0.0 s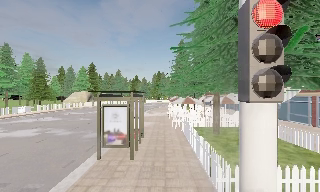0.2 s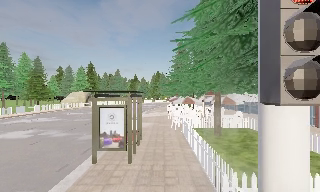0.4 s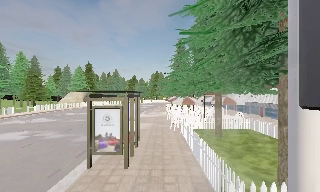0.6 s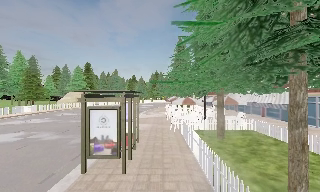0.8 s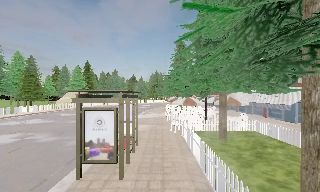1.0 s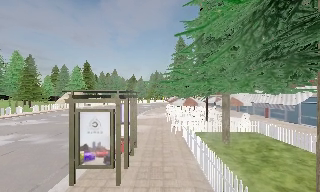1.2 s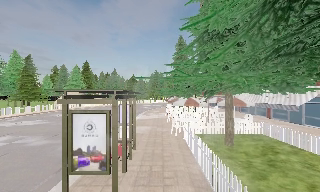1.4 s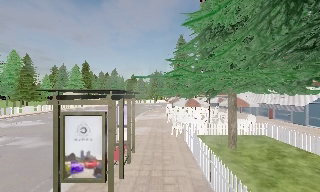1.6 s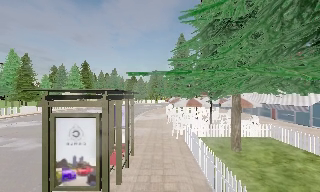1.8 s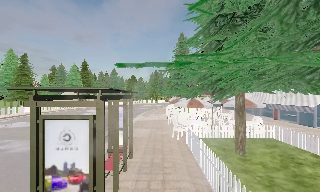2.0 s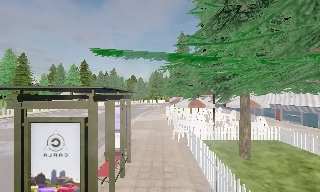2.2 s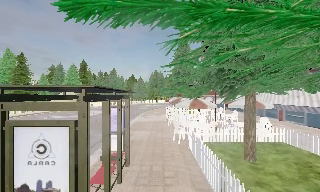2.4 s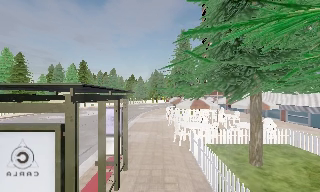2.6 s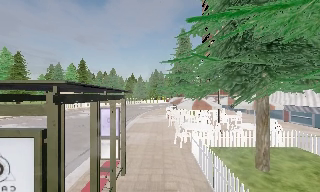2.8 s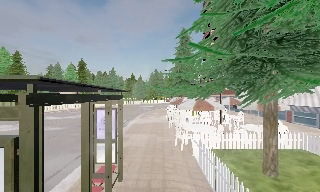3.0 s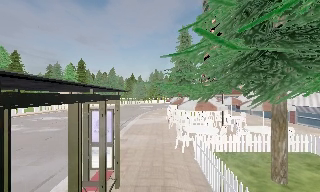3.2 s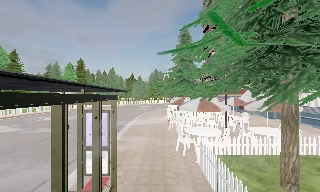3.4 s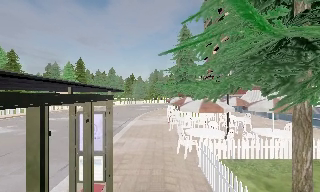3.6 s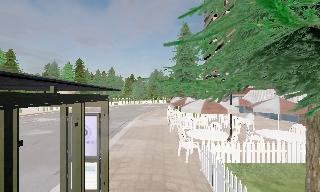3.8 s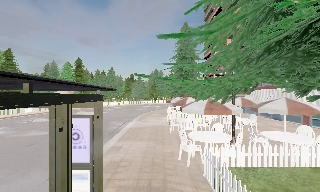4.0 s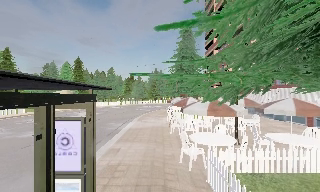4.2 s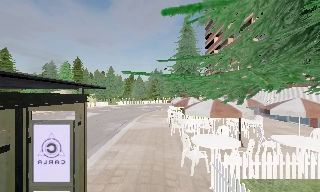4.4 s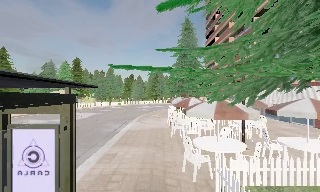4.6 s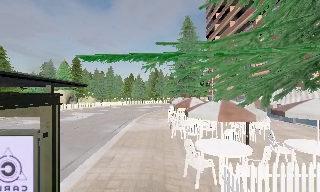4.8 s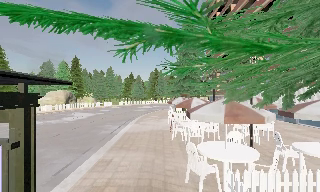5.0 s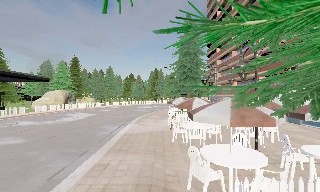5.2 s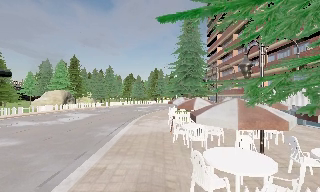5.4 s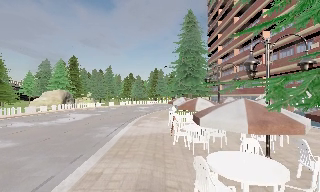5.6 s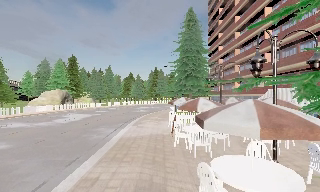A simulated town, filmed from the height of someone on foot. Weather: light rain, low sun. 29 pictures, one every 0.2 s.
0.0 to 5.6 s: The camera travels forward, about 10 m, so what stands in front looms larger.
The film runs forward here.
